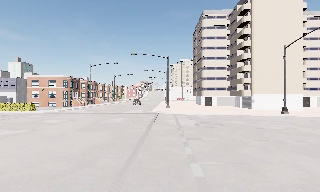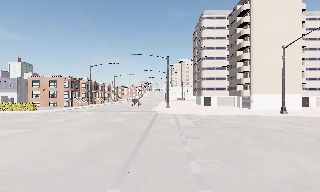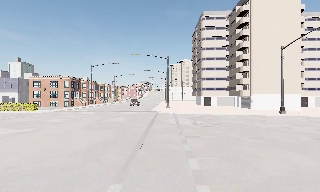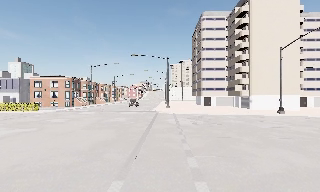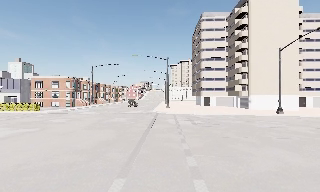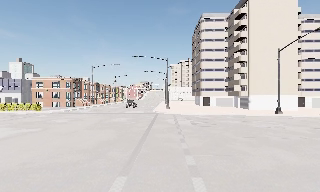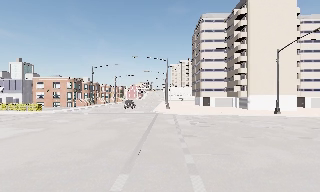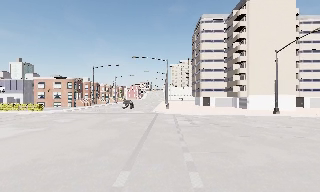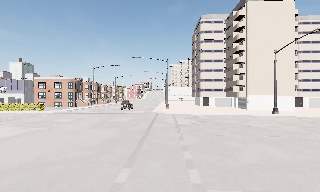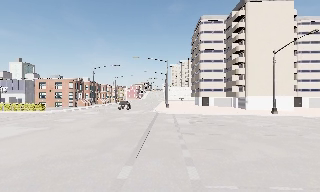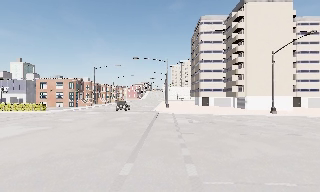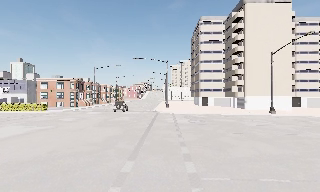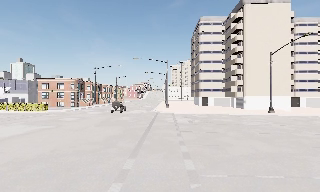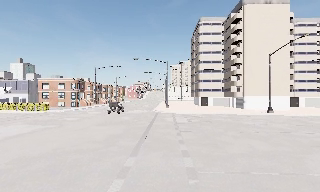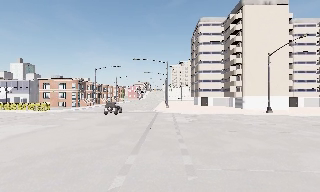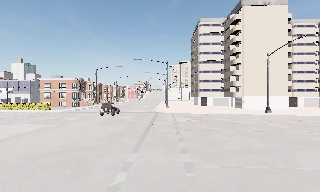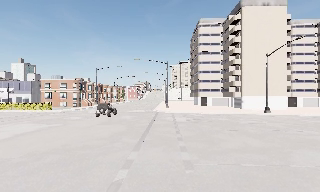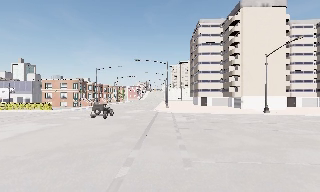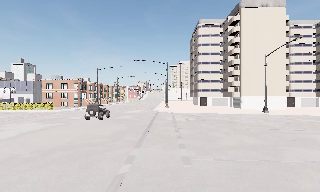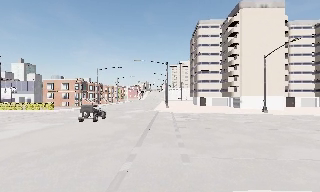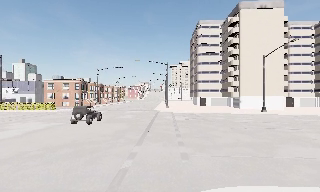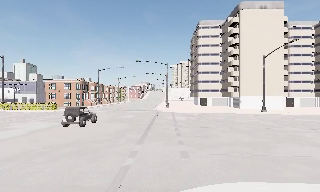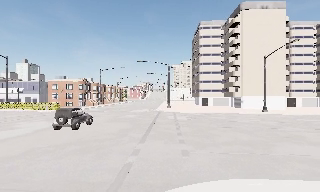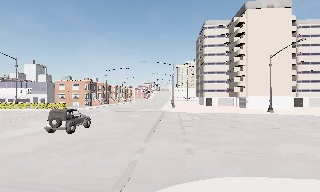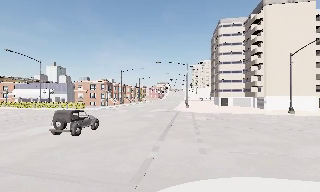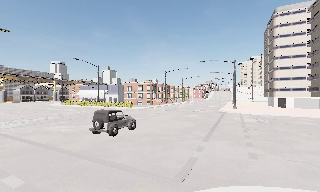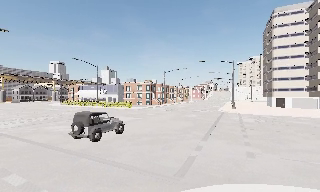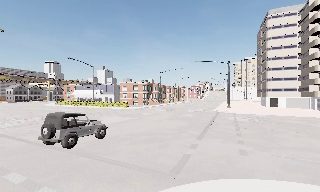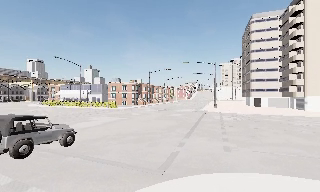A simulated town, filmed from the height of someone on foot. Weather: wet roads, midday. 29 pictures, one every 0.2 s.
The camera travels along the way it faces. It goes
backward.
0.0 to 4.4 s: The camera travels backward, about 5 m, so what stands in front gets smaller.
4.4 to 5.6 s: The camera pans to its left, which is counterclockwise from overhead, by about 15 degrees. It travels backward, about 1.5 m, so what stands in front gets smaller.
The film runs backward here.
